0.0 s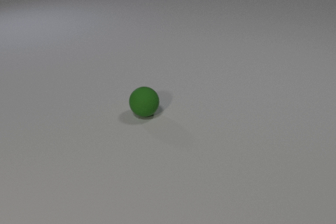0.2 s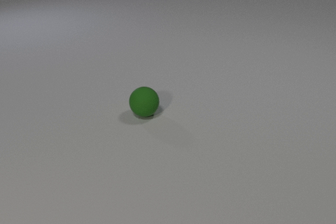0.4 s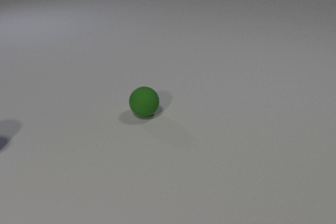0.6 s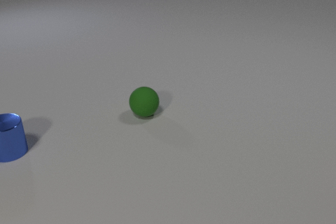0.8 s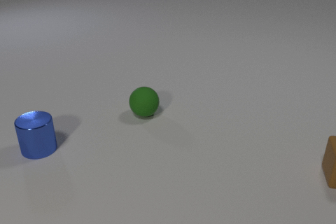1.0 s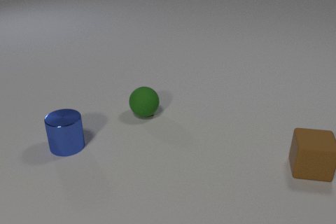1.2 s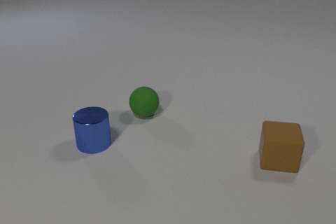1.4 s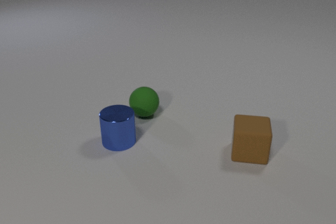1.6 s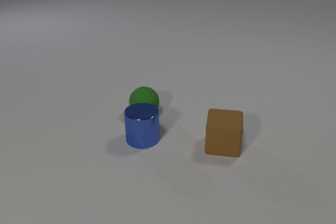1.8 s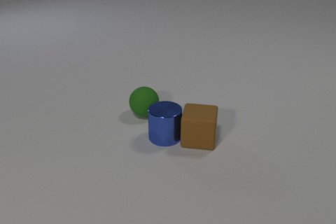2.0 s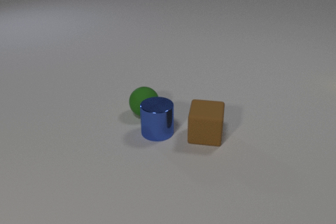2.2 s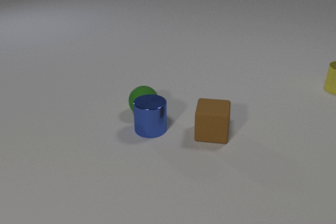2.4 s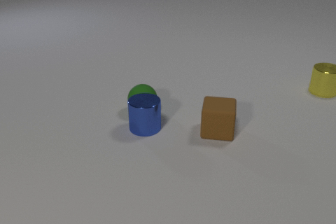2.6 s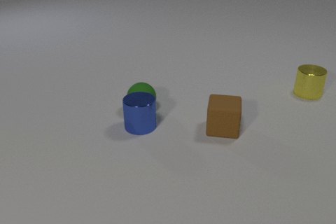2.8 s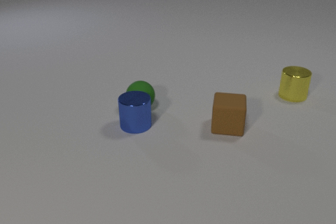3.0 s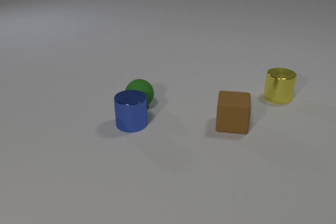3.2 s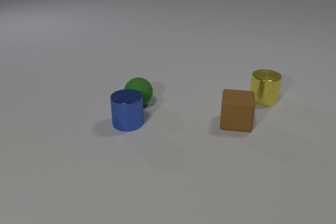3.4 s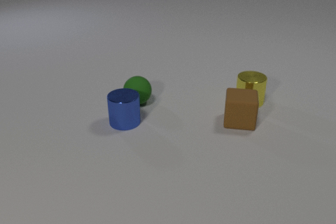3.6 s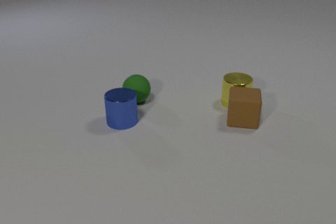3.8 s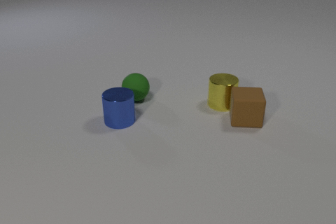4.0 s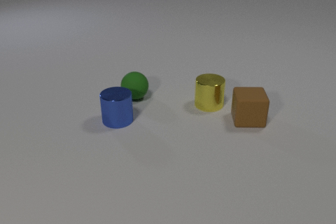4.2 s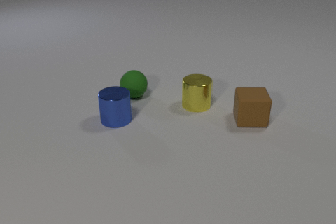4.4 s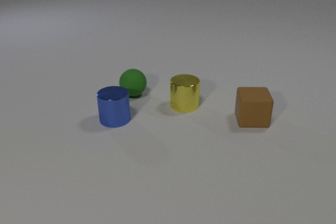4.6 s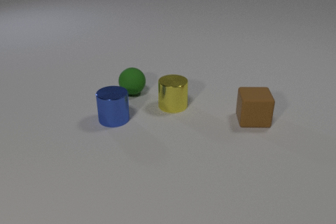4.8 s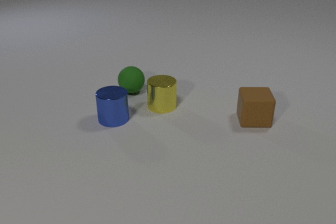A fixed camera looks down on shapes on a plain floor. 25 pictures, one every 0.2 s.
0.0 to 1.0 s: The blue metal cylinder comes in at the left edge, slides to the right. The brown rubber cube comes in at the right edge, slides to the left.
1.0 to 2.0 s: The blue metal cylinder slides to the right. The brown rubber cube slides to the left. The blue metal cylinder and the brown rubber cube collide.
2.0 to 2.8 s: The blue metal cylinder slides to the left and away from the camera. The brown rubber cube slides to the right and away from the camera. The green rubber sphere rolls away from the camera. The yellow metal cylinder comes in at the right edge, slides to the left and toward the camera. The blue metal cylinder and the green rubber sphere collide.
2.8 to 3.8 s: The blue metal cylinder slides to the left and away from the camera. The brown rubber cube slides to the right and away from the camera. The green rubber sphere rolls away from the camera. The yellow metal cylinder slides to the left and toward the camera. The brown rubber cube and the yellow metal cylinder collide.
3.8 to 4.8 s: The blue metal cylinder moves, and ends about where it began. The brown rubber cube slides to the right. The green rubber sphere rolls away from the camera. The yellow metal cylinder slides to the left.
How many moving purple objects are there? 0.
Are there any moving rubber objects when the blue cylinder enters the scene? no.
Are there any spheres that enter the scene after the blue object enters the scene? no.
